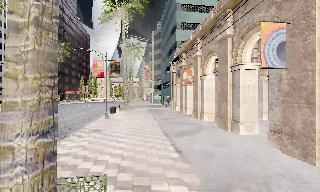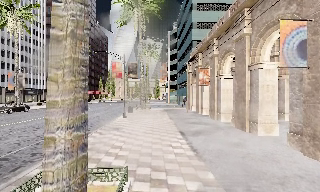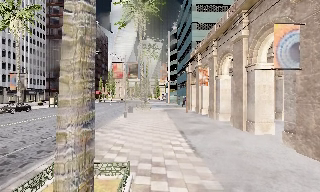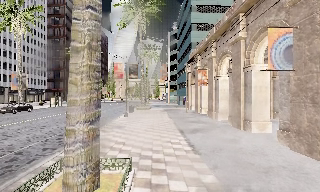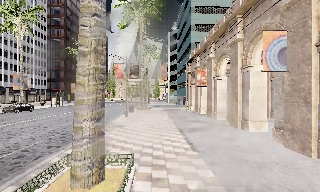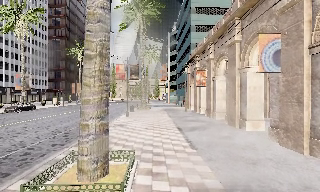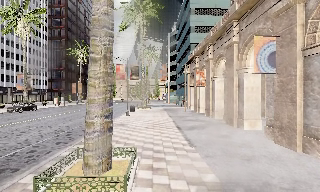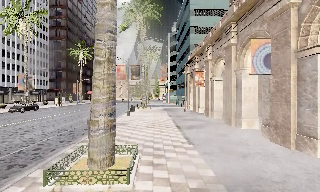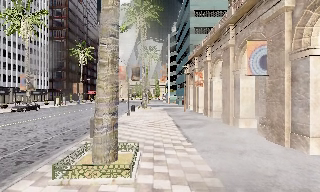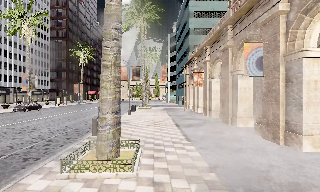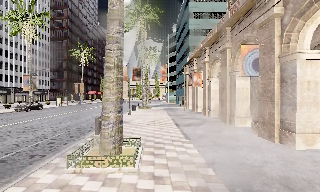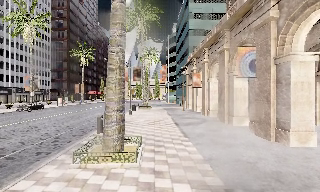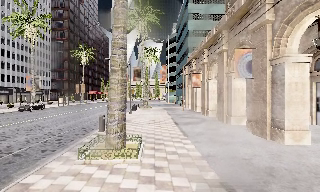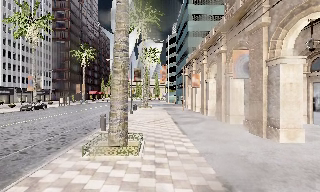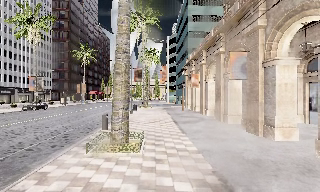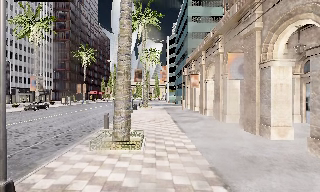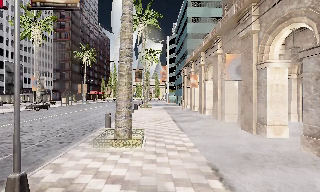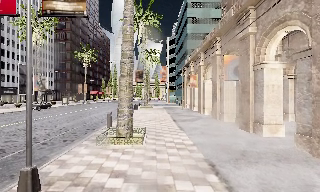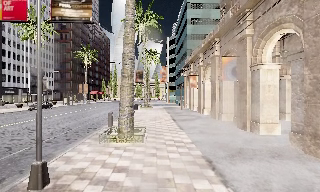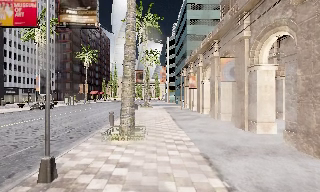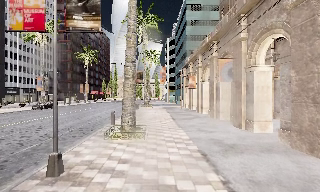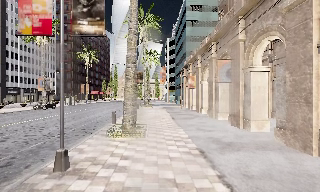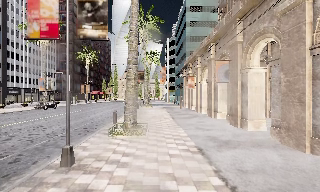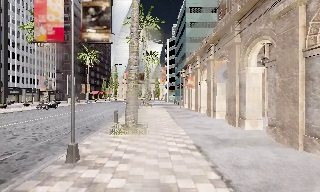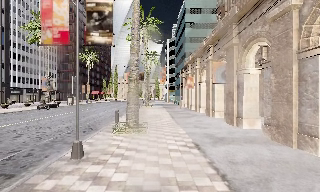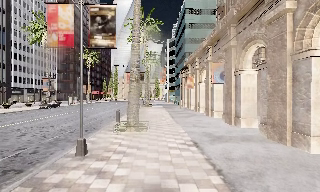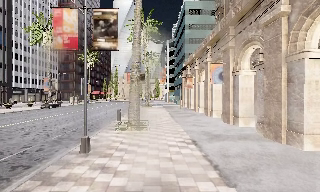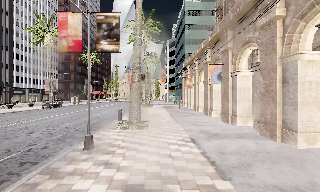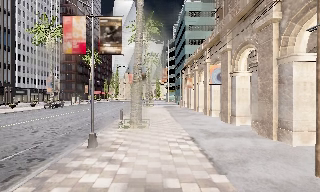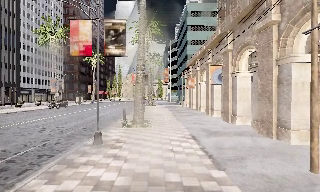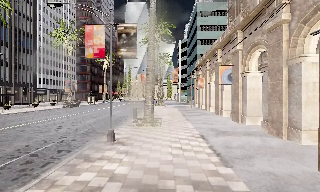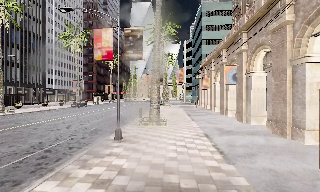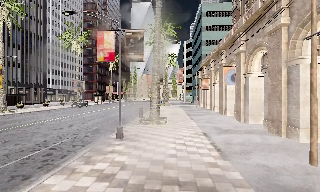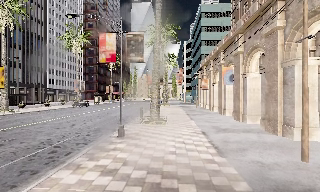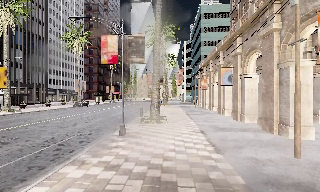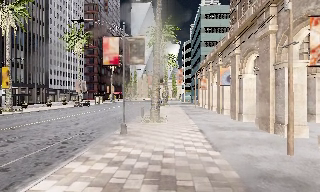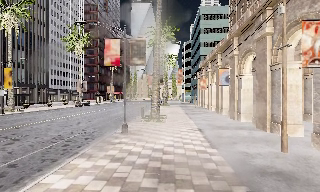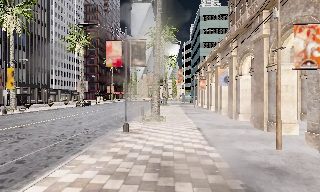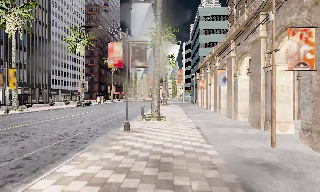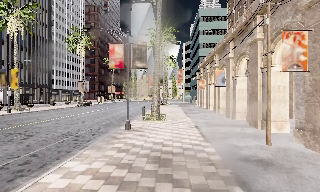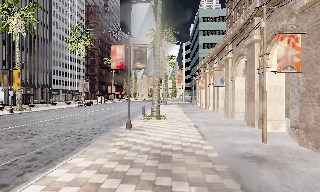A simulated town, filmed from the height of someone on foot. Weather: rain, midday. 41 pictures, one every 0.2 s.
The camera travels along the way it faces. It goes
backward.
0.0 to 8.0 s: The scene slides to the right, as the camera pans about 10 degrees to its left. It travels backward, about 14 m, so what stands in front gets smaller.
The film runs backward here.
